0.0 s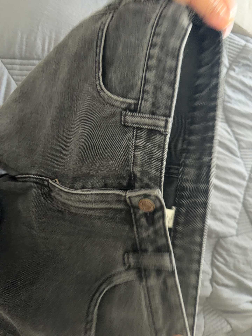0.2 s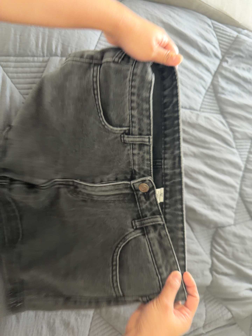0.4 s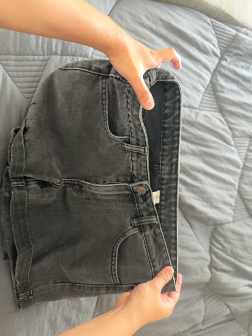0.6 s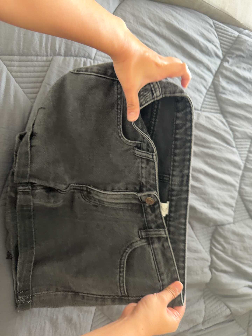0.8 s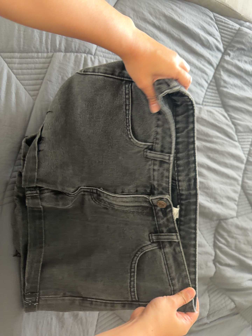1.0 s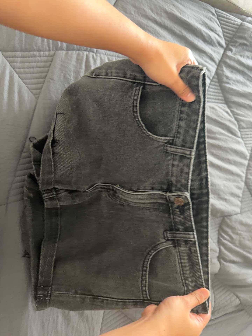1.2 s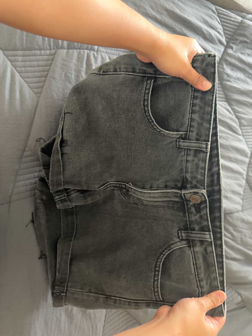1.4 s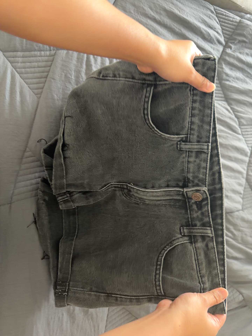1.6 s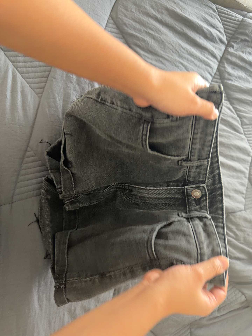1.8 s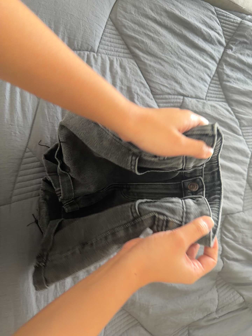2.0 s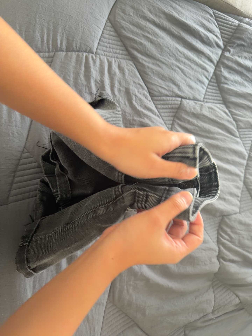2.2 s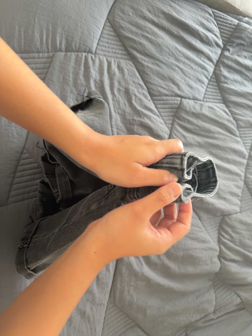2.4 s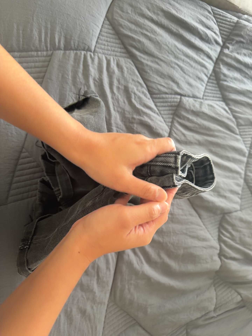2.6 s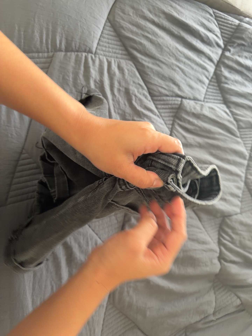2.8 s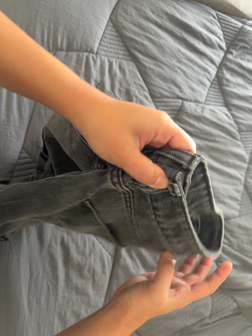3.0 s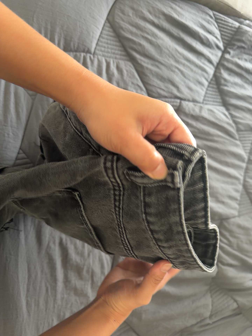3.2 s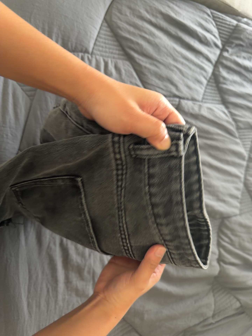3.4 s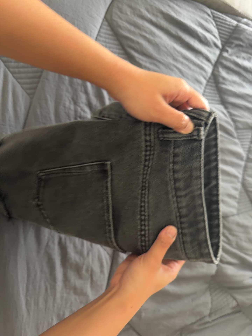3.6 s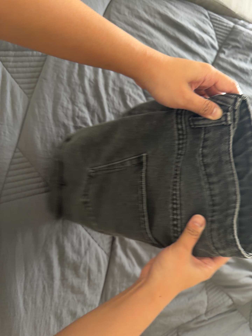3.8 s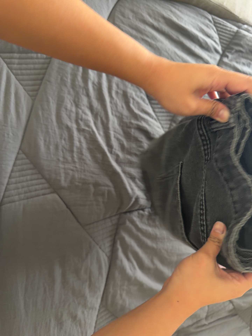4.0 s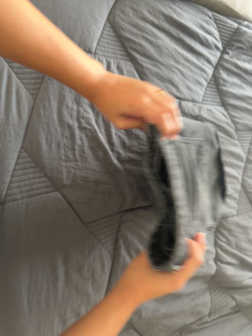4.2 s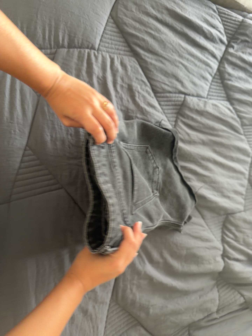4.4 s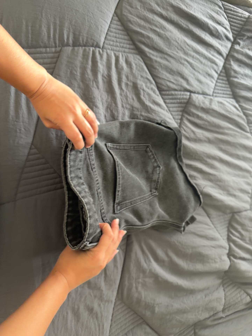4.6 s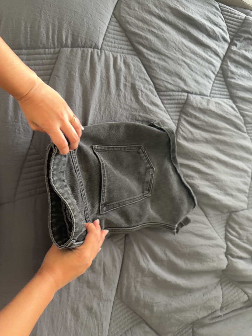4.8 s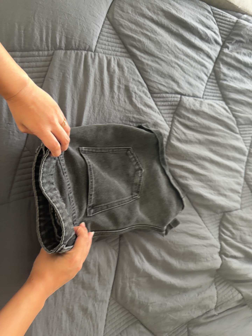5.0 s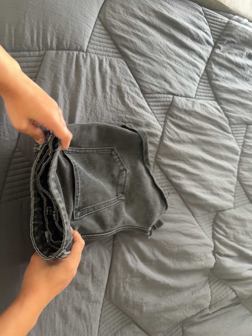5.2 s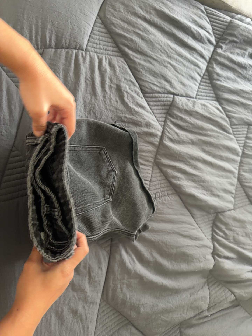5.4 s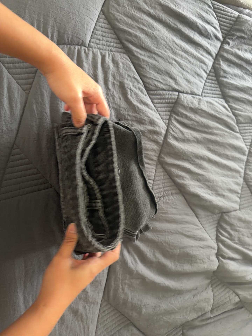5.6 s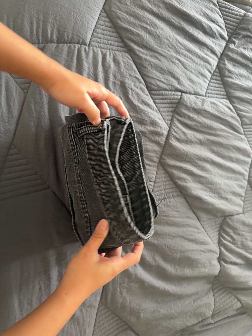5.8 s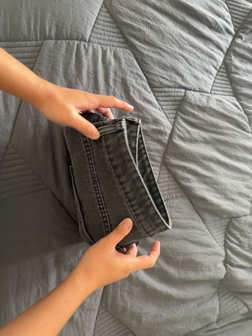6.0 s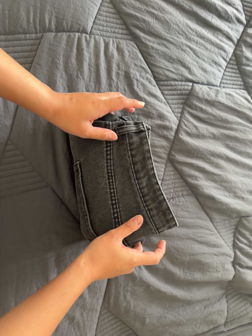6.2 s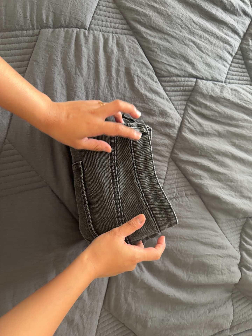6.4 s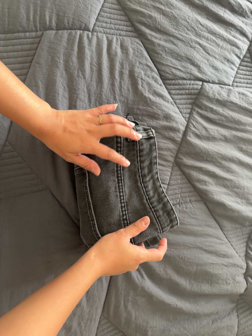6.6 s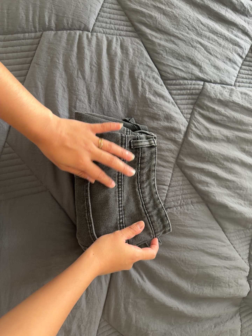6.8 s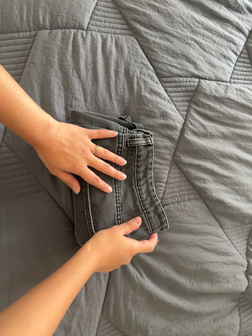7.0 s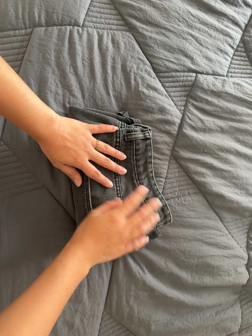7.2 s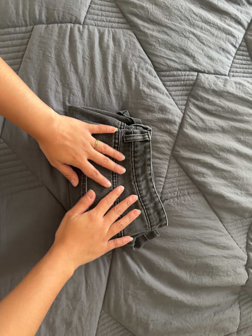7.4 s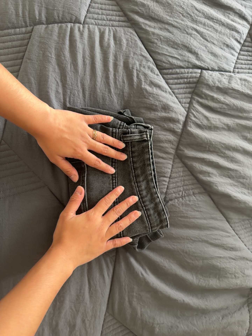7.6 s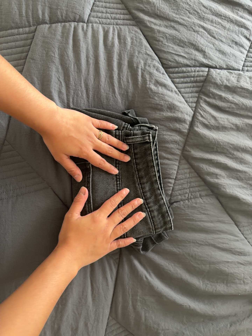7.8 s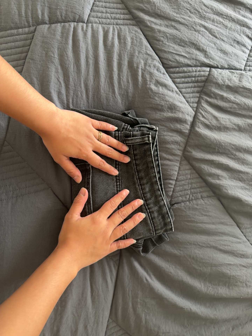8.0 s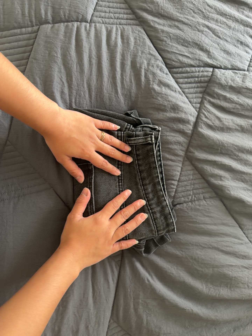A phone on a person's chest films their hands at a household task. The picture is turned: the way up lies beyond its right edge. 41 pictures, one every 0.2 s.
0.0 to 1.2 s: The camera shifts only a little, or ends up much as it began.
1.2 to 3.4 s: The camera keeps its place and its aim.
3.4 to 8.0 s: The camera pans to its left by about 15 degrees. It travels to its right and forward, about 16 cm.
The film runs forward here.
